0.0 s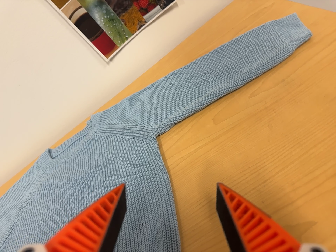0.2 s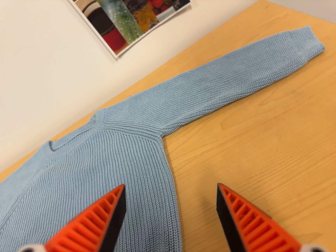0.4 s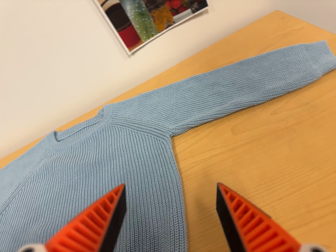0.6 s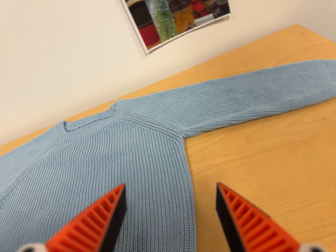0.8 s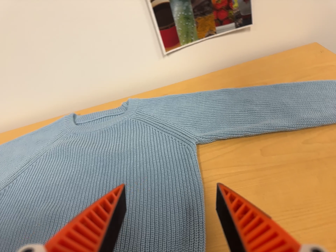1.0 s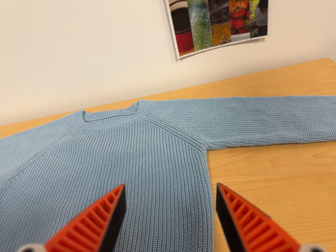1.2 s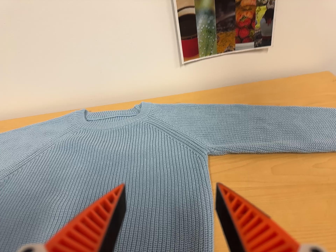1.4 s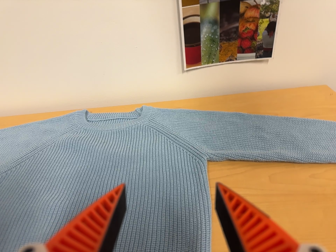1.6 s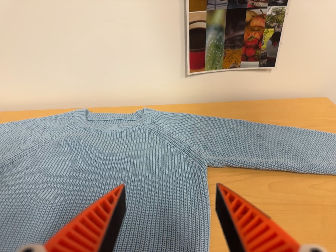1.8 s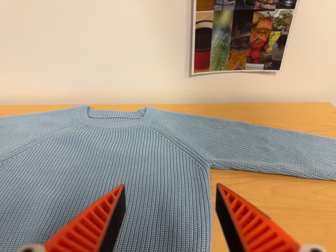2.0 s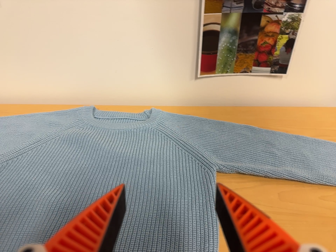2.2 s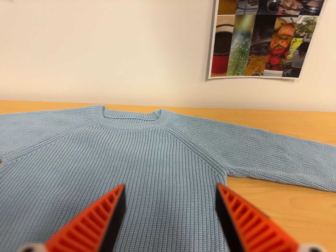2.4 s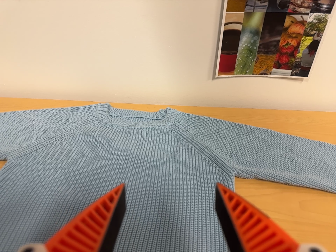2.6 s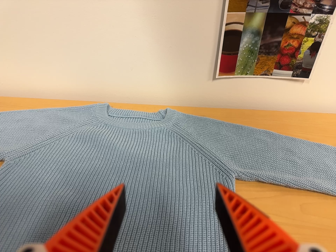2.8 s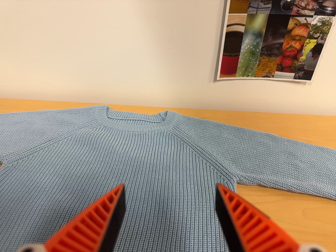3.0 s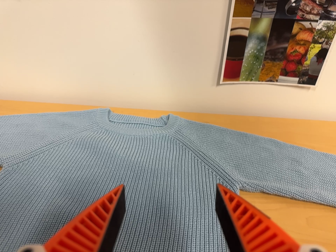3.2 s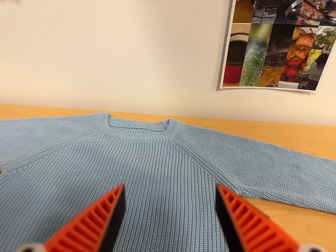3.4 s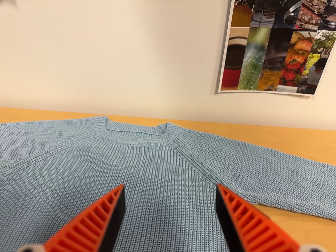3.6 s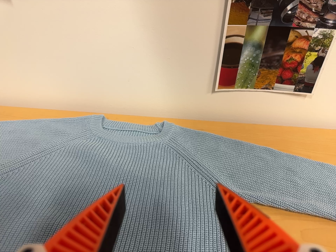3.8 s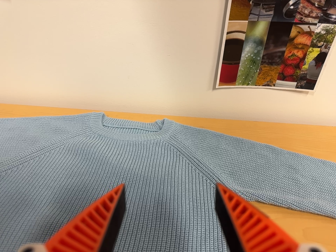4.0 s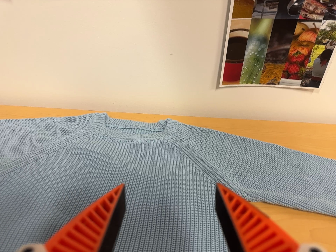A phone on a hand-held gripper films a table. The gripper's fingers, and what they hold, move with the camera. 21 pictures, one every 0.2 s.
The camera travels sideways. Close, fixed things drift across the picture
to the right.
The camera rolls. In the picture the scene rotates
clockwise.
0.0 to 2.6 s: The camera travels to its left, about 20 cm, so close, fixed things drift to the right. It rolls about its line of sight by about 40 degrees, and the scene rotates clockwise.
2.6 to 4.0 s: The camera shifts only a little, or ends up much as it began.
The film runs forward here.
